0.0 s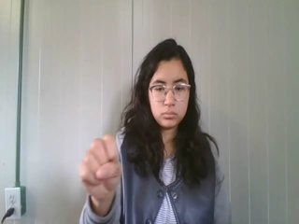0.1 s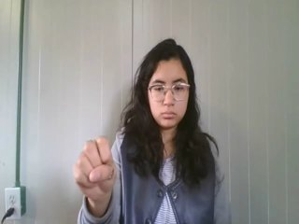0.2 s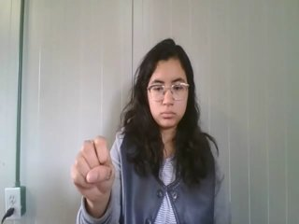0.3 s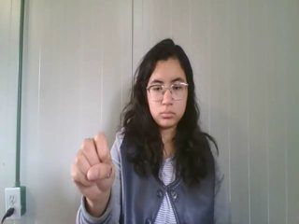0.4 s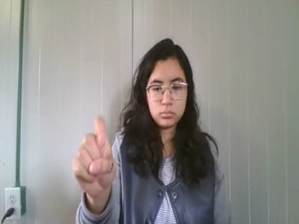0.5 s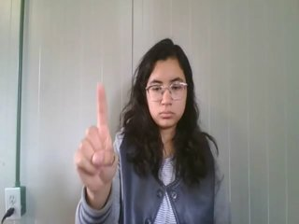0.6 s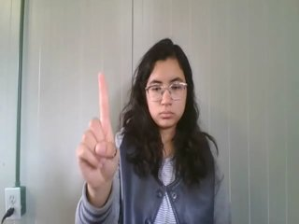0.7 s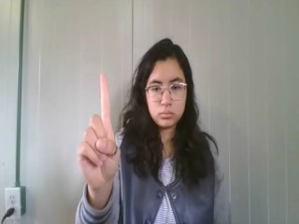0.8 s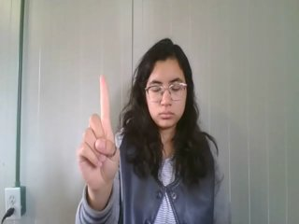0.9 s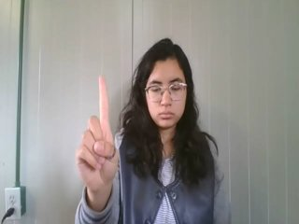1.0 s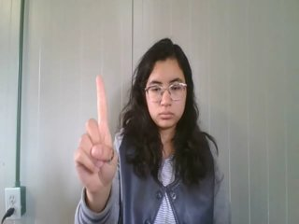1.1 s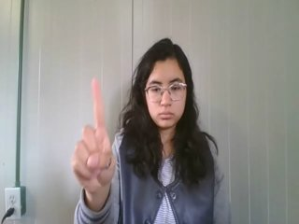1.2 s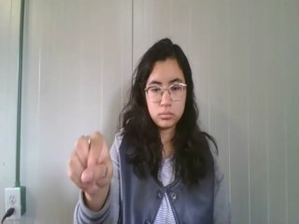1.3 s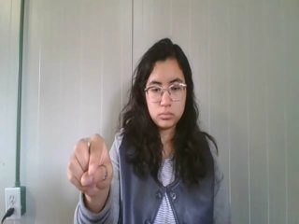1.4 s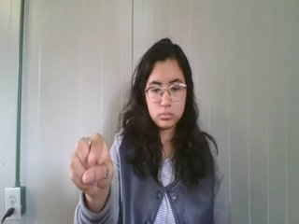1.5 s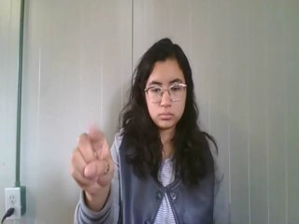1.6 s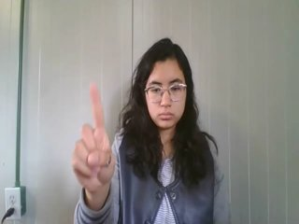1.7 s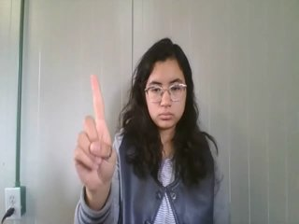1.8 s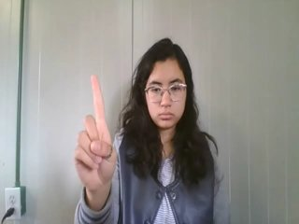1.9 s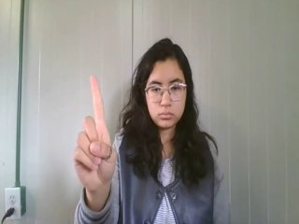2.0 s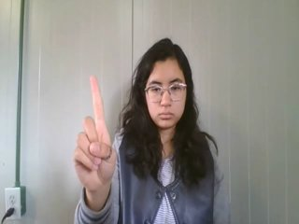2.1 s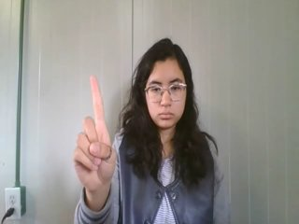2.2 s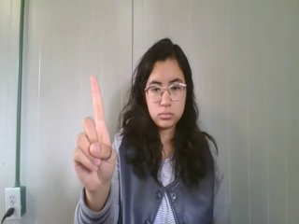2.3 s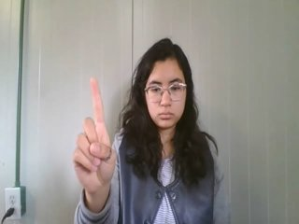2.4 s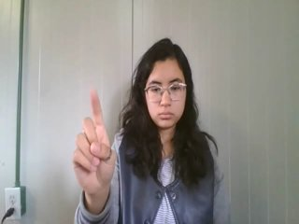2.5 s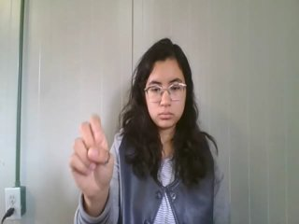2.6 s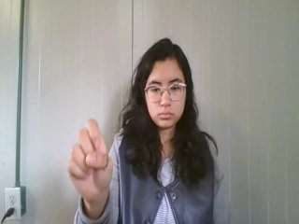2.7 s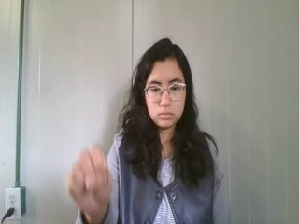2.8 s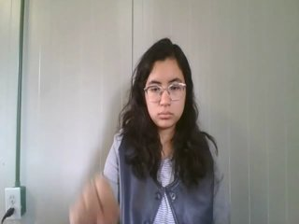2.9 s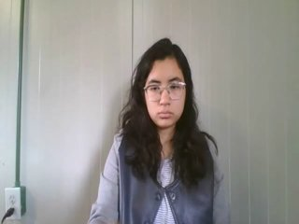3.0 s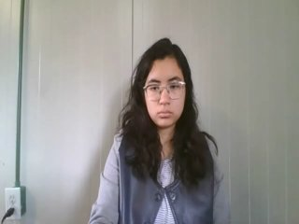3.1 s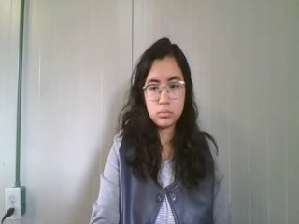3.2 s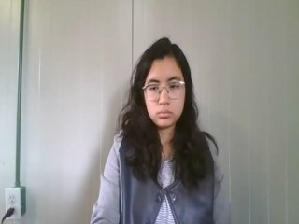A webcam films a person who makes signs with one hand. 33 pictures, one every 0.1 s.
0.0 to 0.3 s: Non-gesture.
0.4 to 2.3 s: Click with one finger.
2.4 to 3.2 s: Non-gesture.
